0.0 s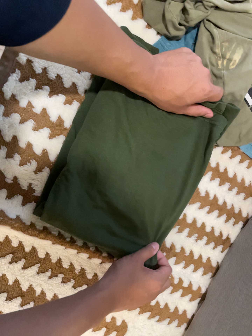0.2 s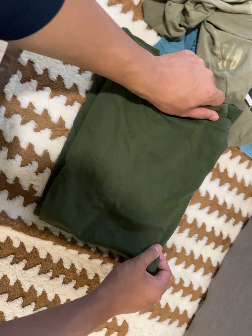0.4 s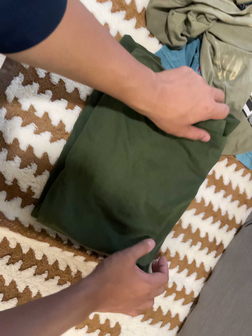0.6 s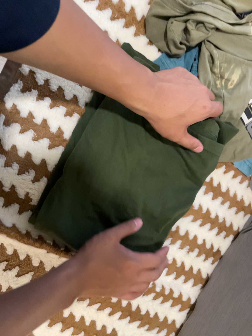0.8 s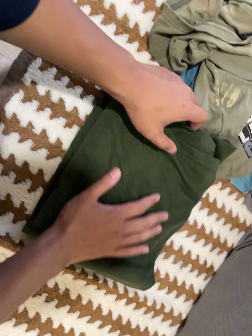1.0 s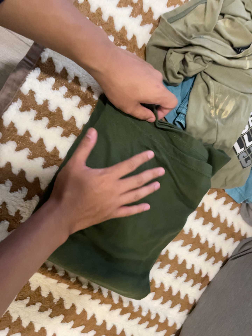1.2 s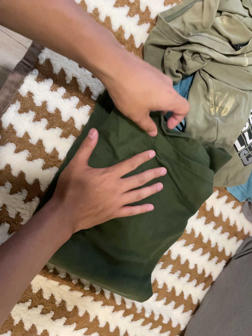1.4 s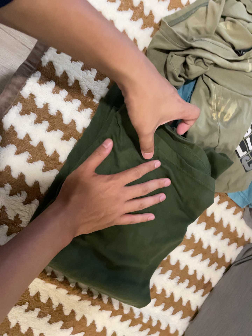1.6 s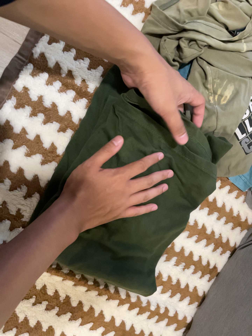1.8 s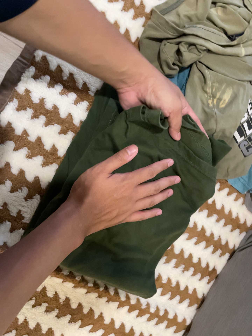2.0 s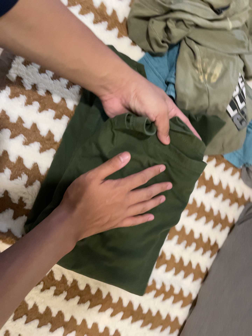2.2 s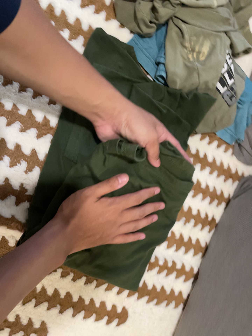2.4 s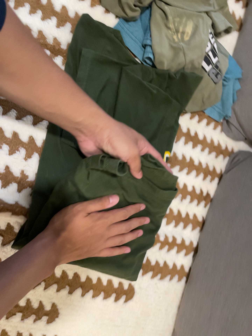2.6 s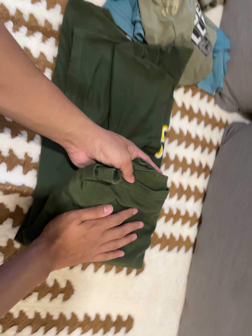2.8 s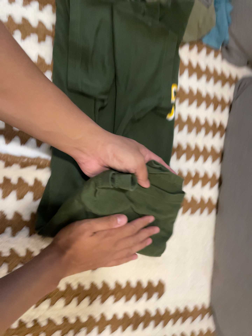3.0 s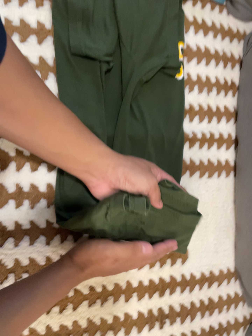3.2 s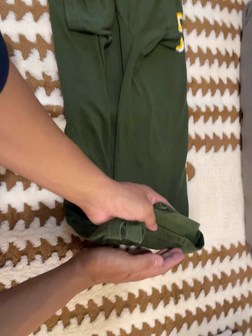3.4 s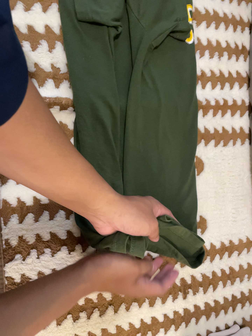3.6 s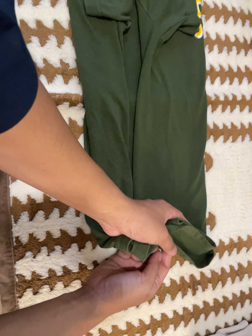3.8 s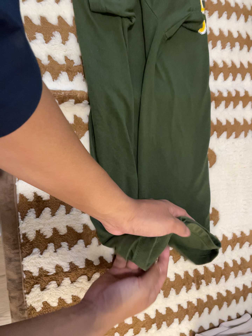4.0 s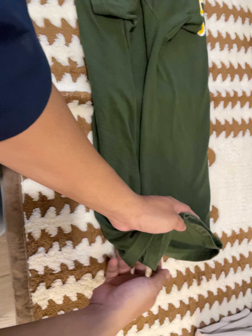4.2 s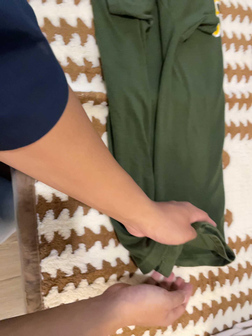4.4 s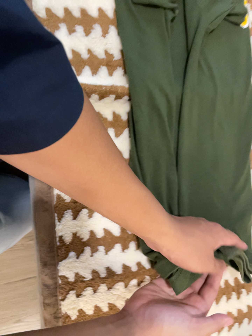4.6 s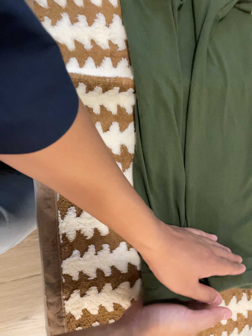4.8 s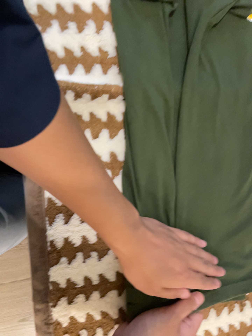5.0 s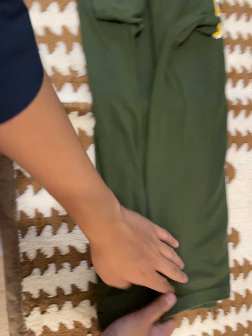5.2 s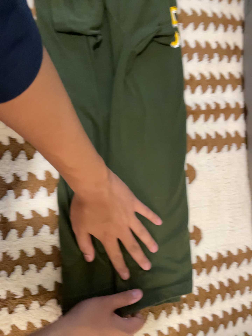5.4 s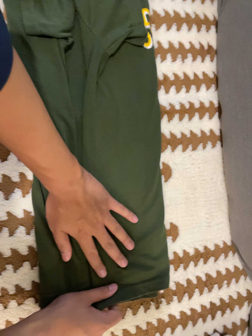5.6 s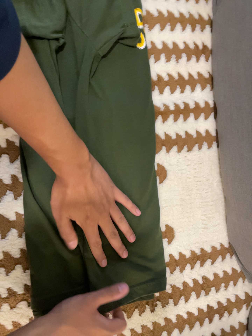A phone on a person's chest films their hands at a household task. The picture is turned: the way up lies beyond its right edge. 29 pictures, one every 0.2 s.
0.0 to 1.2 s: The camera shifts only a little, or ends up much as it began.
1.2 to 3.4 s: The camera travels toward the bottom of its view, about 26 cm, so close, fixed things drift upward. Its aim tips toward the bottom of its view by about 10 degrees, and the scene shifts upward. It rolls about its line of sight by about 35 degrees, and the scene rotates counterclockwise.
3.4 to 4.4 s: The camera travels to its left, about 8 cm, so close, fixed things drift to the right.
4.4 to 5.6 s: The camera travels to its right, about 18 cm, so close, fixed things drift to the left.
The film runs backward here.
